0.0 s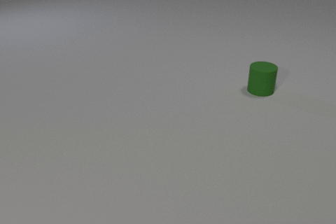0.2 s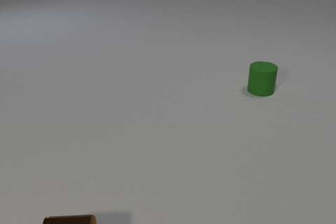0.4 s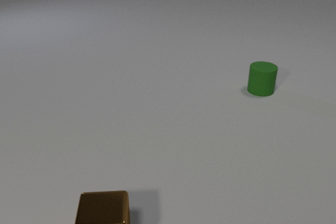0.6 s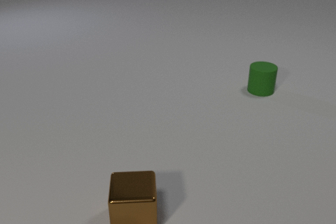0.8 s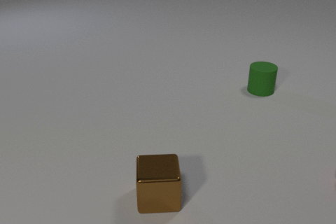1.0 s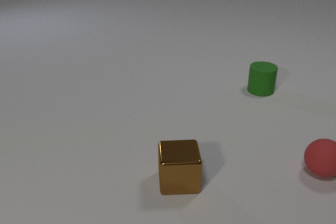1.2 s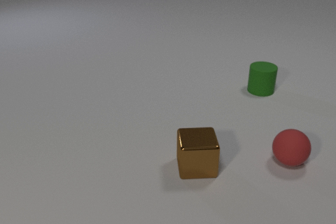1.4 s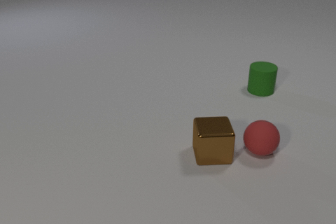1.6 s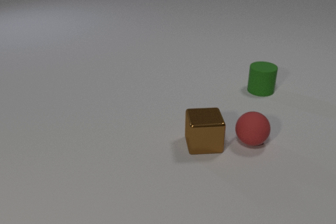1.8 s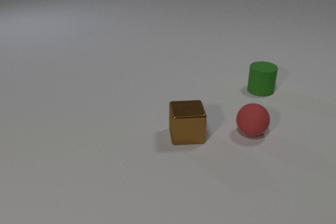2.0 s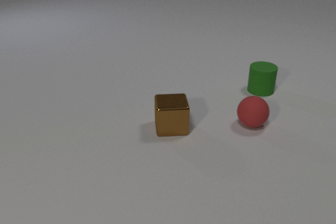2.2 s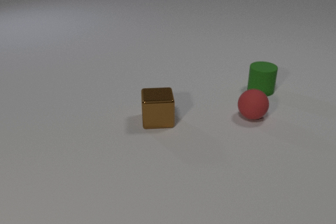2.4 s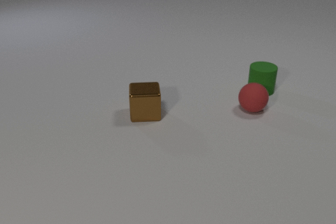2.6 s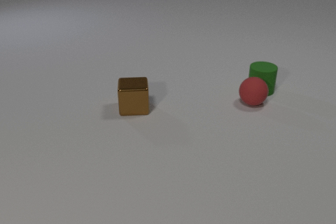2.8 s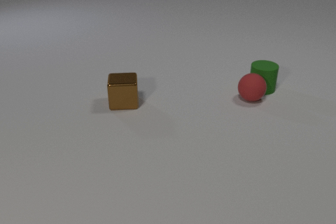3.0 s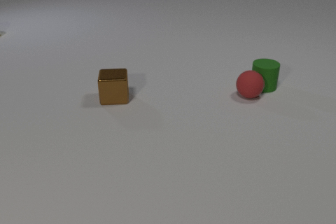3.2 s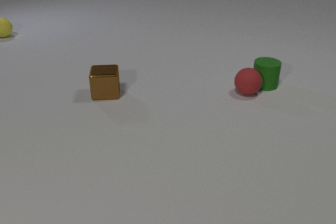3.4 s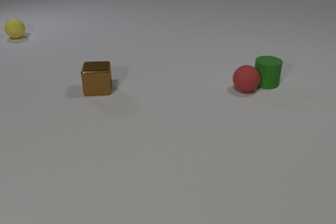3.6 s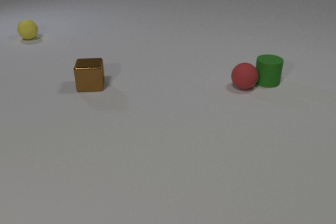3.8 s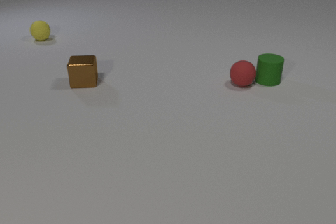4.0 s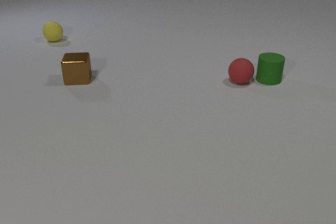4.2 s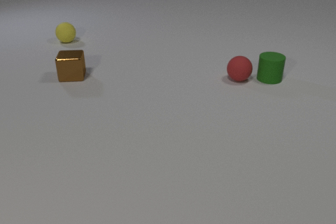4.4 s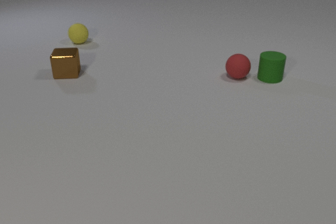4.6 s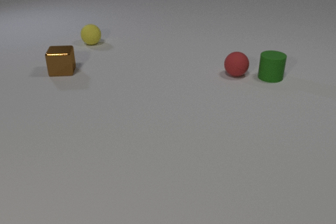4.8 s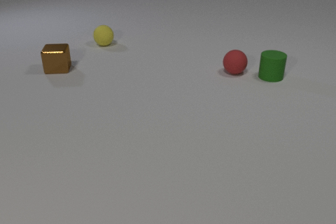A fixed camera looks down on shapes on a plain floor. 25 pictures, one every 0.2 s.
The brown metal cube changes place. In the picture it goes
away from the camera.
The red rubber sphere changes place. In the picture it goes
away from the camera.
0.0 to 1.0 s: The brown metal cube comes in at the bottom edge, slides to the right and away from the camera. The red rubber sphere comes in at the right edge, rolls to the left.
1.0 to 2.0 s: The brown metal cube slides away from the camera. The red rubber sphere rolls to the left and away from the camera. The brown metal cube and the red rubber sphere collide.
2.0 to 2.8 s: The brown metal cube slides away from the camera and to the left. The red rubber sphere rolls away from the camera. The red rubber sphere and the green rubber cylinder collide.
2.8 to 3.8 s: The brown metal cube slides away from the camera and to the left. The red rubber sphere rolls away from the camera. The green rubber cylinder slides away from the camera. The yellow rubber sphere comes in at the left edge, rolls to the right and toward the camera.
3.8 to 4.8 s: The brown metal cube slides away from the camera and to the left. The red rubber sphere rolls away from the camera. The green rubber cylinder slides away from the camera. The yellow rubber sphere rolls to the right and toward the camera.
What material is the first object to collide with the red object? metal.
What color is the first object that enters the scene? brown.
What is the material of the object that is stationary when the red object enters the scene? rubber.
